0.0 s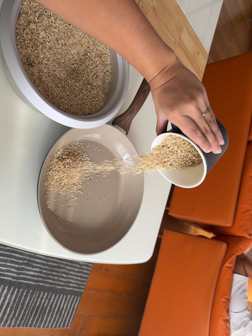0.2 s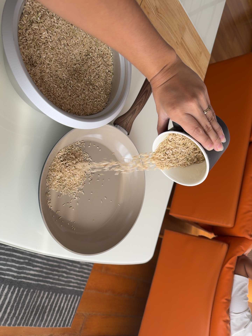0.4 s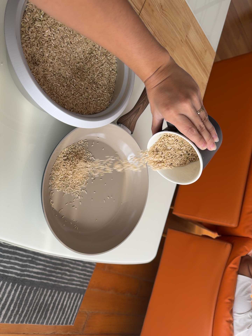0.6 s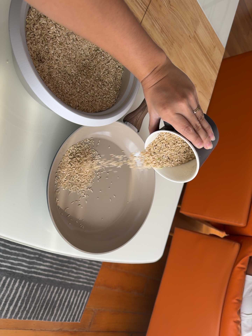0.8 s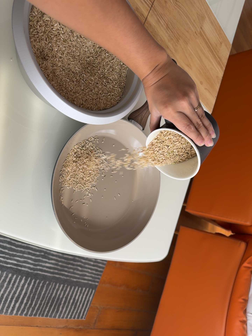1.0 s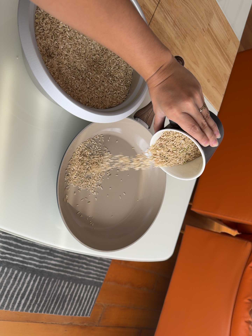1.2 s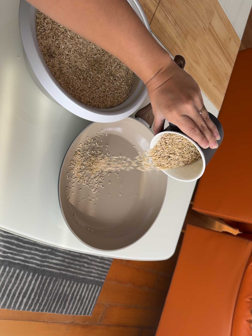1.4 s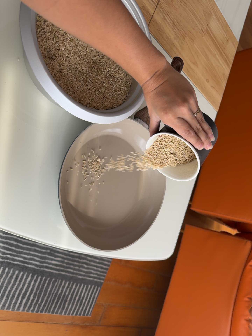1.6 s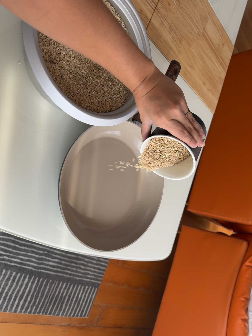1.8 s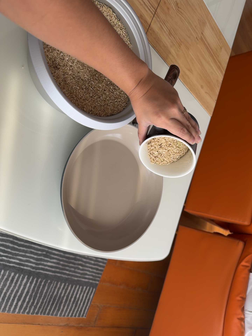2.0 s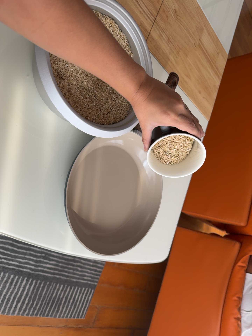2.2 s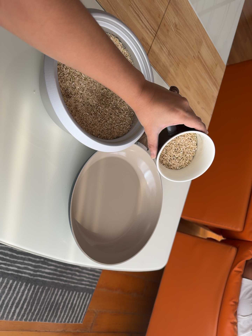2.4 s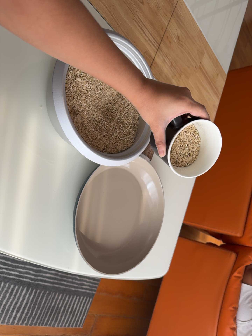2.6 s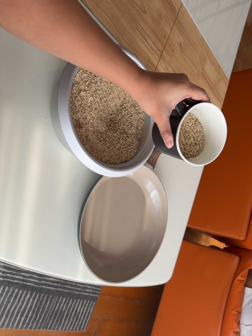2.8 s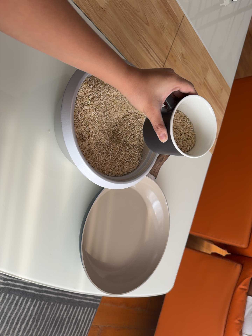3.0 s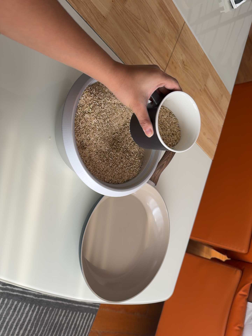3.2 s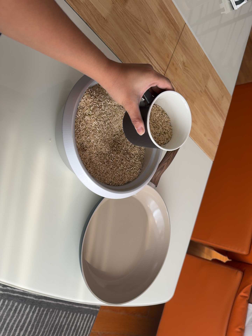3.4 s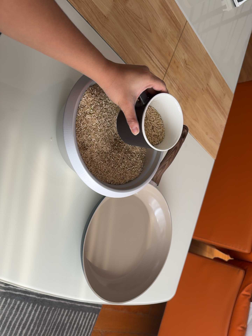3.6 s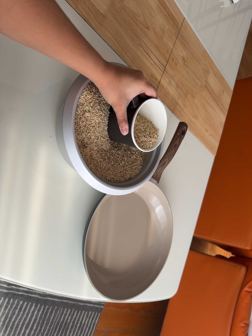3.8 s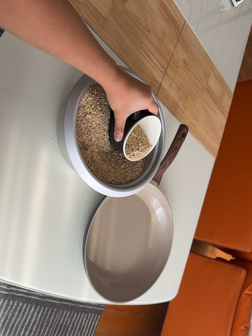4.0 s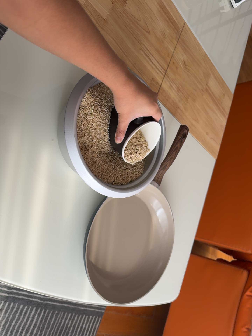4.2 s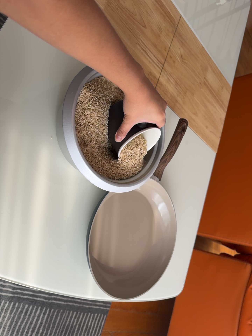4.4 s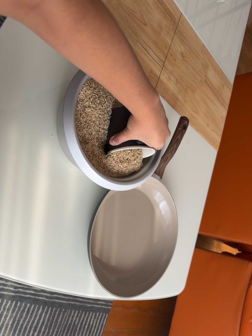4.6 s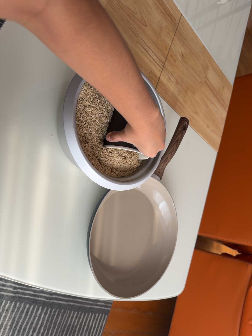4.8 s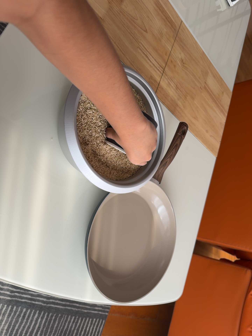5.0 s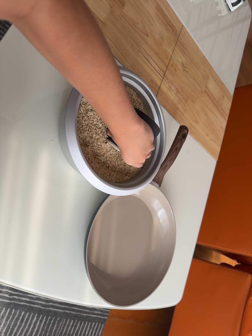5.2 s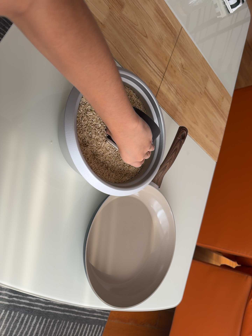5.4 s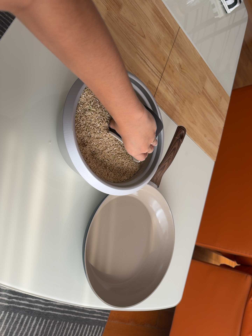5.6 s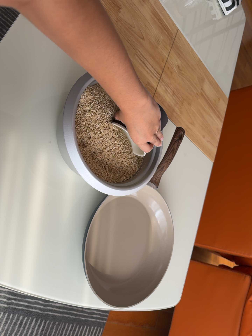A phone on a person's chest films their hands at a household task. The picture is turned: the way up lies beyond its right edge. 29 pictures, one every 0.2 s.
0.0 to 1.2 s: The camera shifts only a little, or ends up much as it began.
1.2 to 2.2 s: The camera travels backward, about 8 cm, so what stands in front gets smaller.
2.2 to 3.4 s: The camera travels toward the top of its view, about 8 cm, so close, fixed things drift downward.
3.4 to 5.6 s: The camera shifts only a little, or ends up much as it began.
The film runs backward here.
